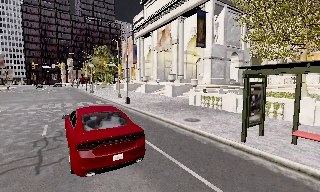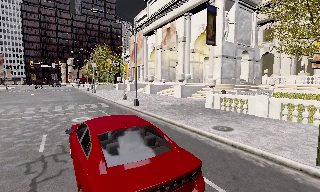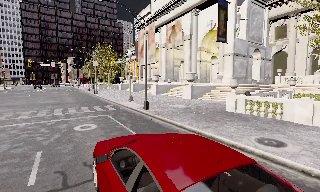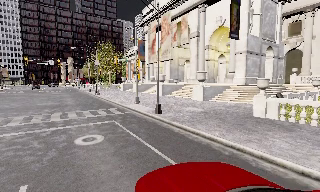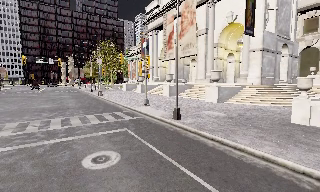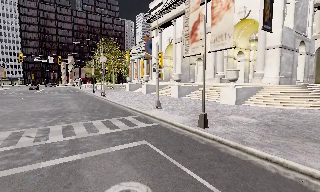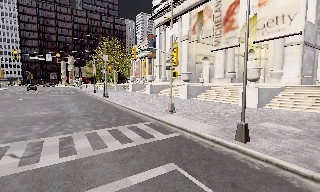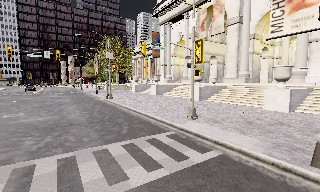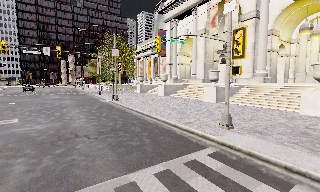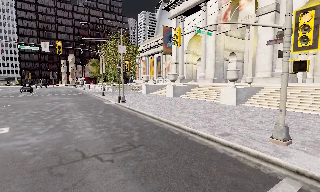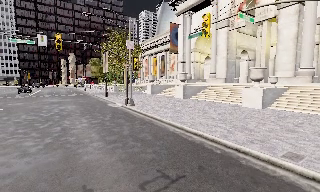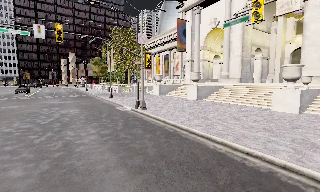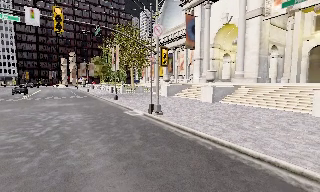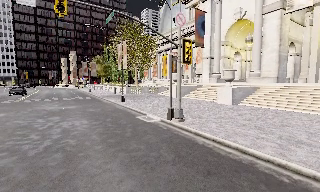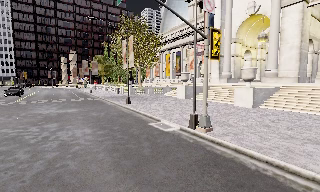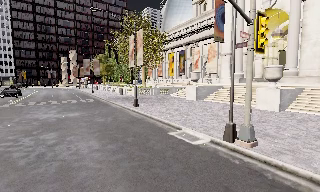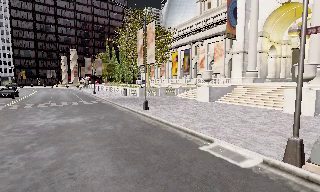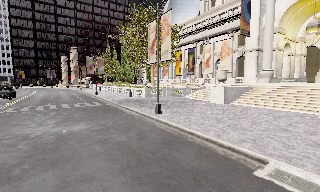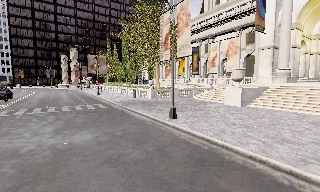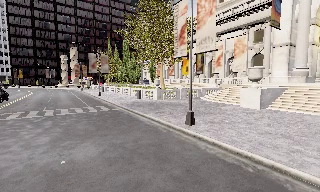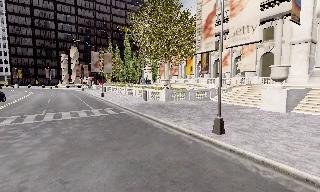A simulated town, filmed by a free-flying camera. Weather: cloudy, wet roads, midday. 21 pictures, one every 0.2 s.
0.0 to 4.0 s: The camera travels forward and to its left, about 40 m, so what stands in front looms larger.
The film runs forward here.
